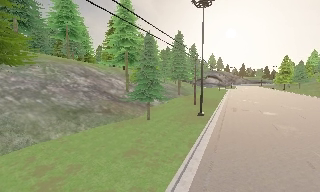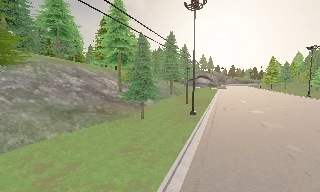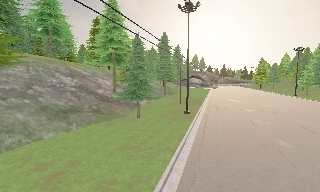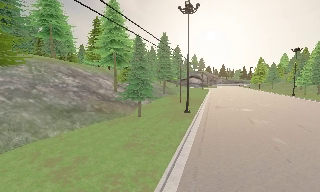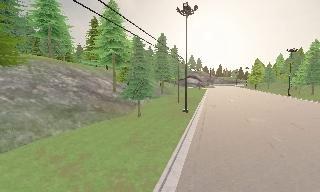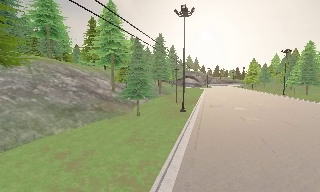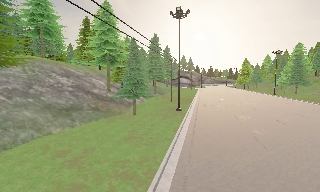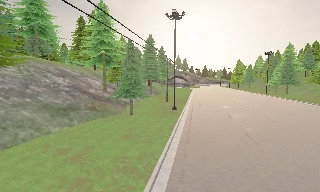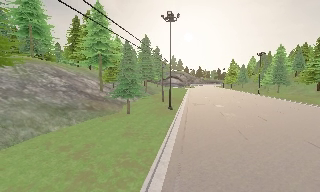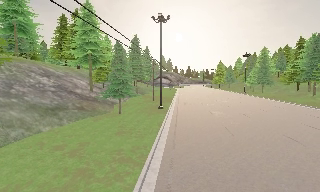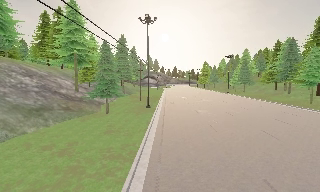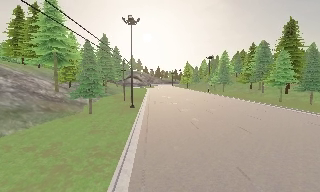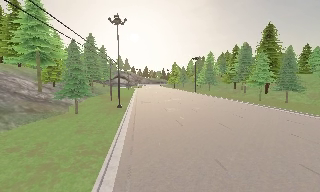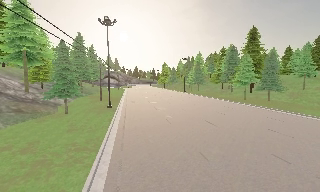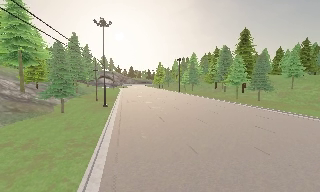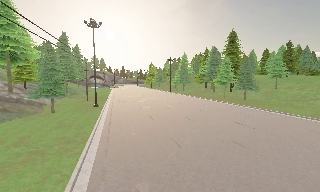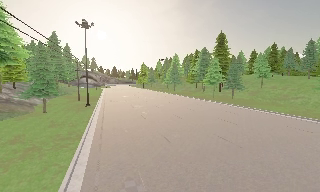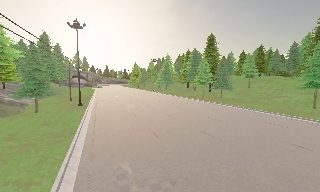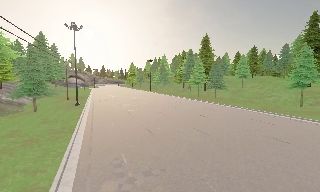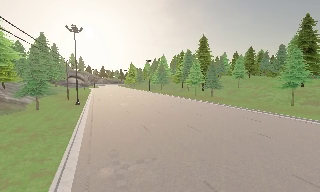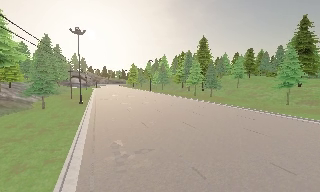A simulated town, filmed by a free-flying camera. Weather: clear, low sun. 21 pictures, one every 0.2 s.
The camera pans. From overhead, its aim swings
clockwise.
The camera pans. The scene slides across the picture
to the left.
0.0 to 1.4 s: The camera pans to its right, which is clockwise from overhead, by about 10 degrees. It travels backward and to its left, about 3 m, so what stands in front gets smaller.
1.4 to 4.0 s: The camera pans to its right, which is clockwise from overhead, by about 35 degrees. It travels backward, about 9 m. It gains speed.
The film runs backward here.
